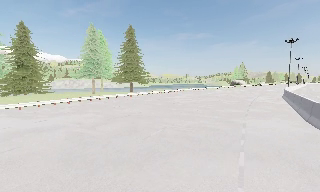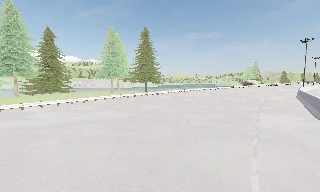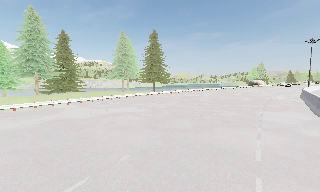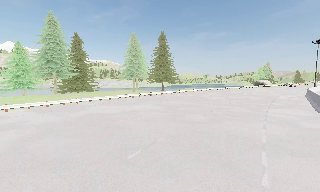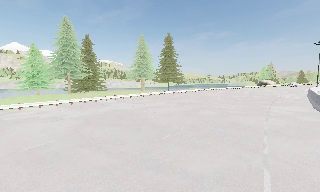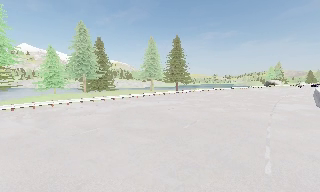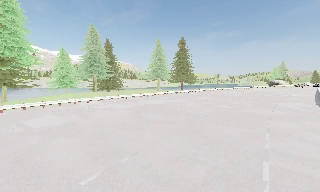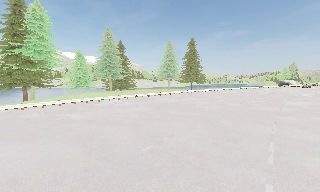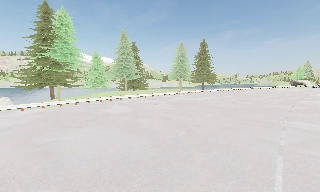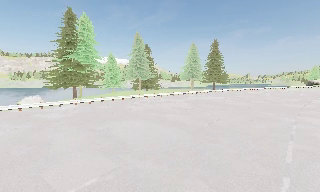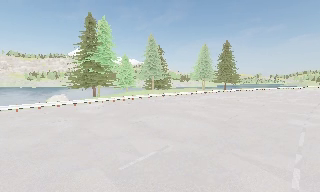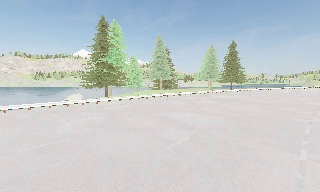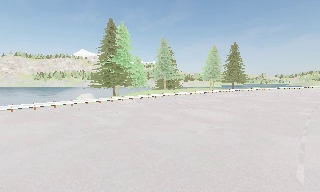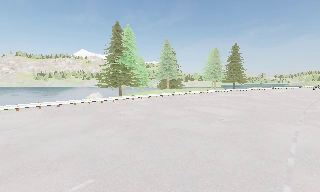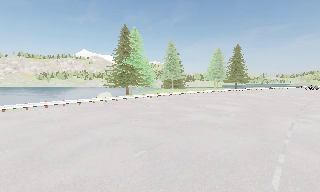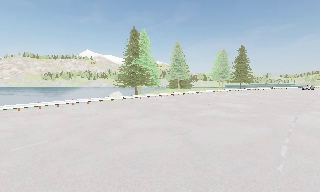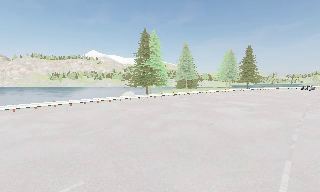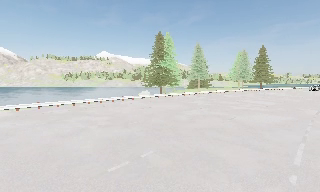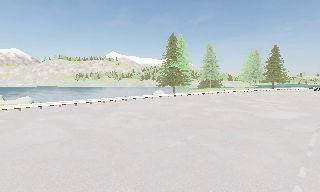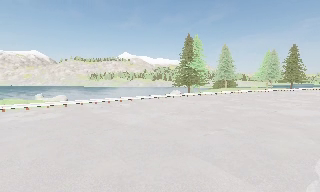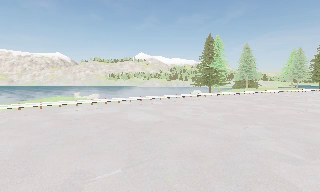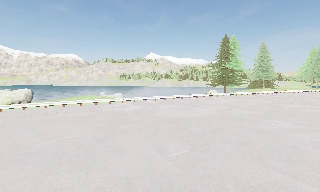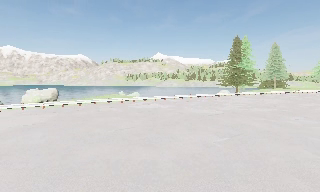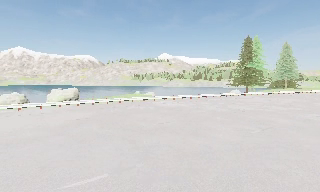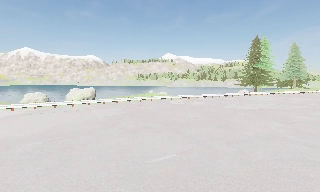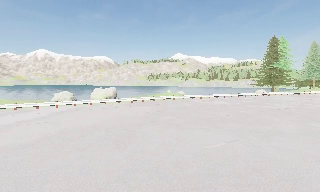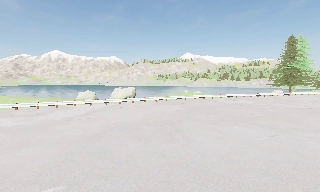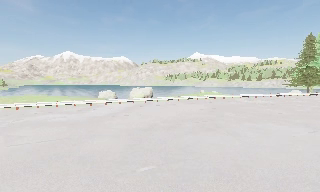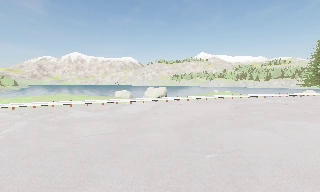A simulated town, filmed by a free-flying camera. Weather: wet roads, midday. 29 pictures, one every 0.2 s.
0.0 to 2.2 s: The camera pans to its left, which is counterclockwise from overhead, by about 25 degrees. It travels backward and to its left, about 20 m, so what stands in front gets smaller.
2.2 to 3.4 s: The camera travels backward and to its left, about 12 m, so what stands in front gets smaller.
3.4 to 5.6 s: The camera pans to its left, which is counterclockwise from overhead, by about 30 degrees. It travels to its left and backward, about 20 m, so close, fixed things drift to the right.
The film runs forward here.
